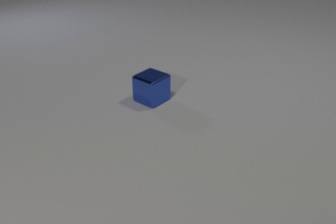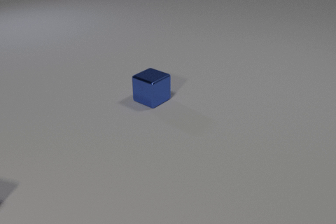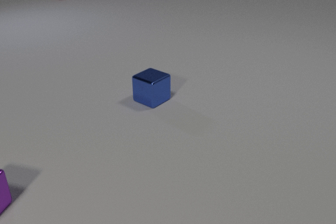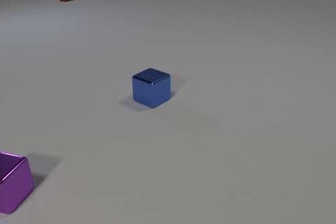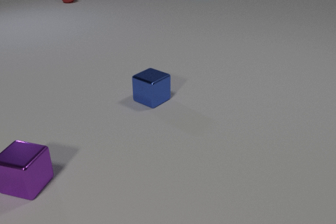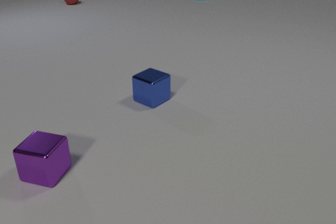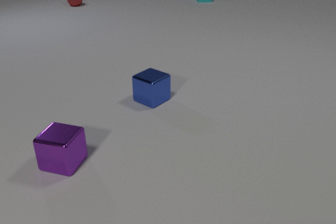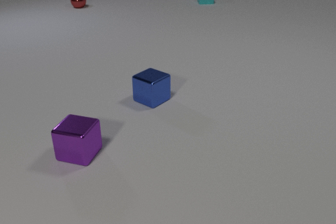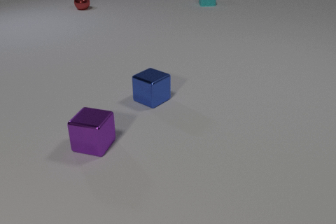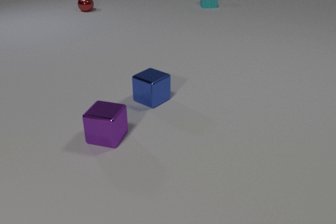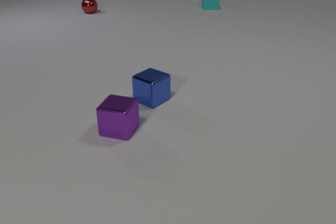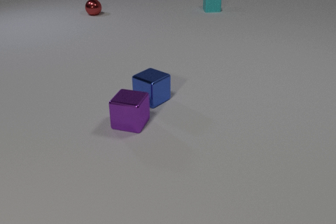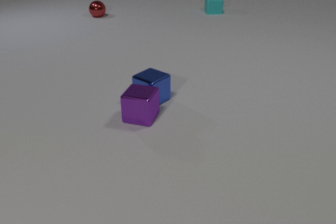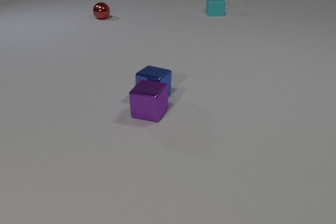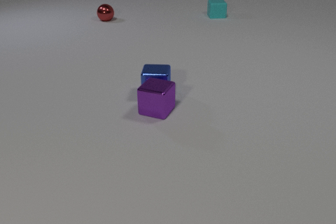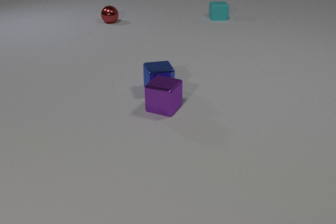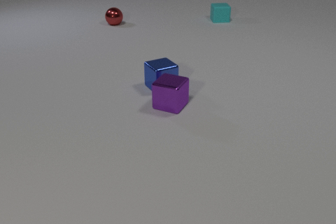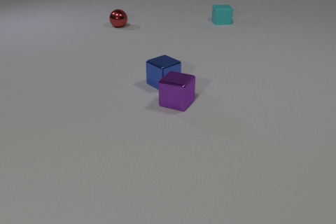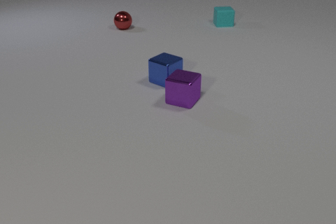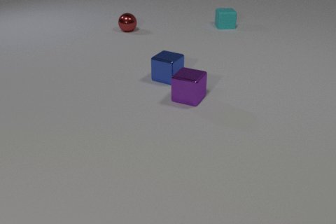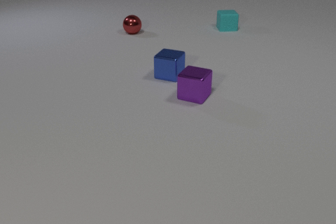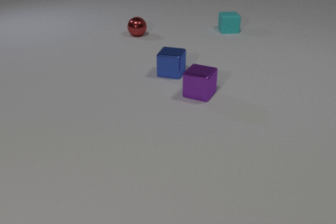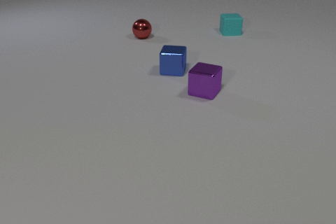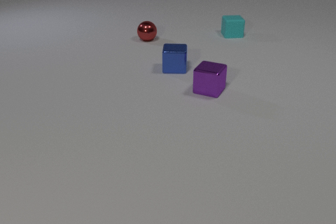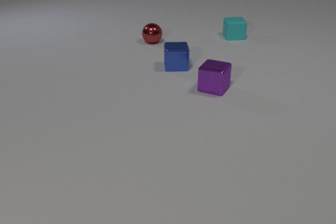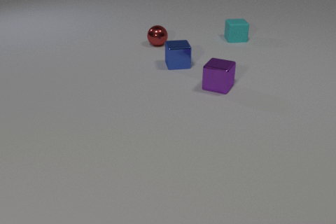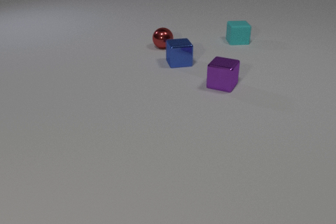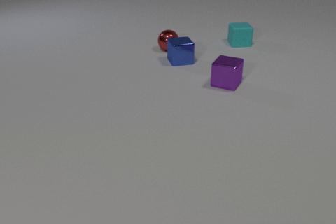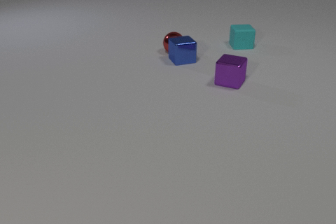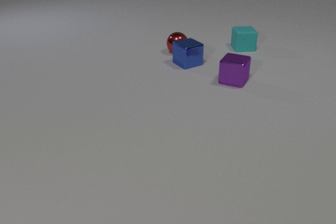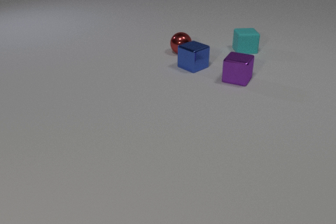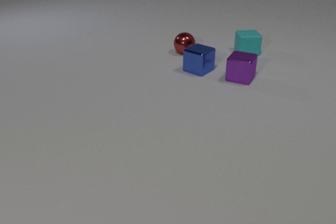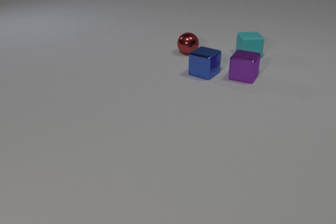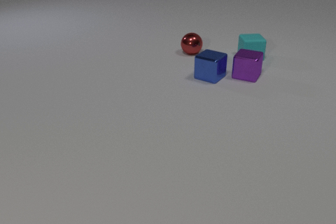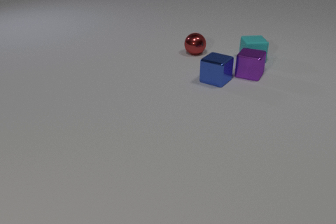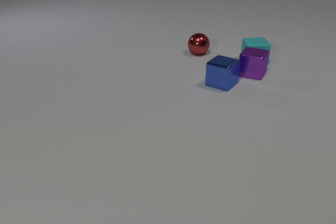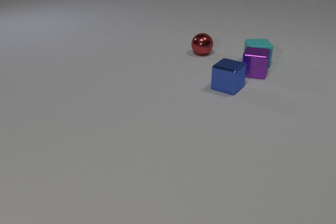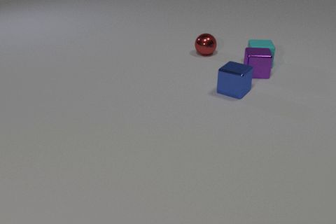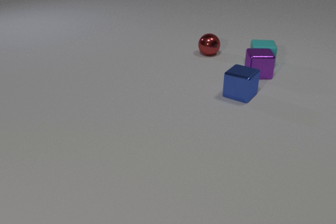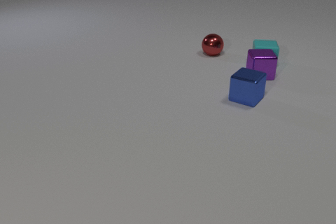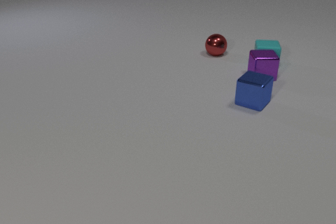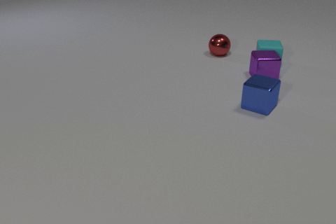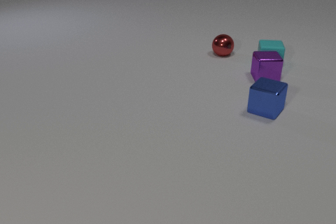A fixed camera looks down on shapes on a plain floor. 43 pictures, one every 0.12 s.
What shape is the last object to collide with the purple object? cube.
How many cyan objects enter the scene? 1.
How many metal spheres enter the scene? 1.
0.00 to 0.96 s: The purple metal cube comes in at the left edge, slides to the right and away from the camera. The cyan rubber cube comes in at the top edge, slides toward the camera. The red metal sphere comes in at the top edge, rolls toward the camera and to the right.
0.96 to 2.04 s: The purple metal cube slides to the right and away from the camera. The blue metal cube slides away from the camera, spins so that its near face slides to the right, counterclockwise seen from above. The cyan rubber cube slides toward the camera. The red metal sphere rolls toward the camera and to the right. The purple metal cube and the blue metal cube collide.
2.04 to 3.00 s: The purple metal cube slides to the right and away from the camera. The blue metal cube slides away from the camera, spins so that its near face slides to the right, counterclockwise seen from above. The cyan rubber cube slides toward the camera. The red metal sphere rolls toward the camera and to the right.
3.00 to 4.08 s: The purple metal cube slides away from the camera and to the right. The blue metal cube slides to the right and toward the camera, spins counterclockwise seen from above by about 45 degrees, its near face sliding to the right. The cyan rubber cube slides toward the camera. The red metal sphere rolls to the right and toward the camera. The blue metal cube and the red metal sphere collide.
4.08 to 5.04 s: The purple metal cube slides to the right, spins counterclockwise seen from above by about 30 degrees, its near face sliding to the right. The blue metal cube slides toward the camera and to the right. The cyan rubber cube slides to the right and toward the camera. The red metal sphere rolls to the right. The purple metal cube and the cyan rubber cube collide.
